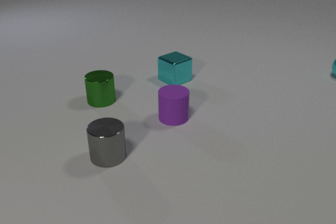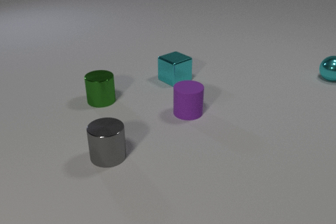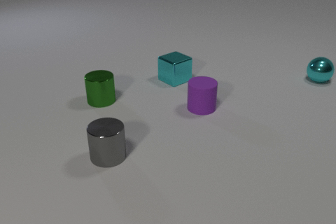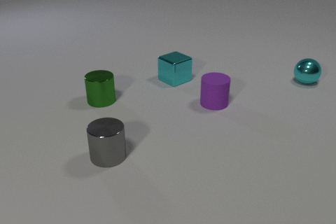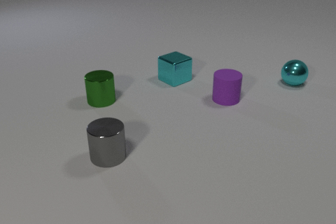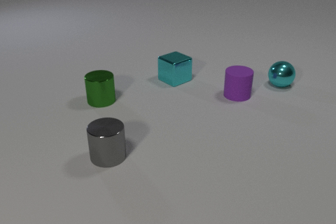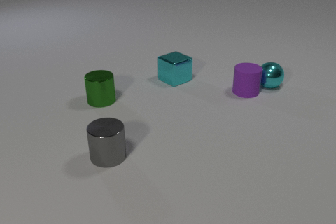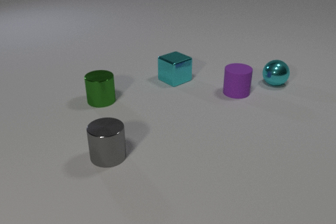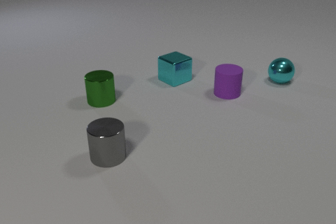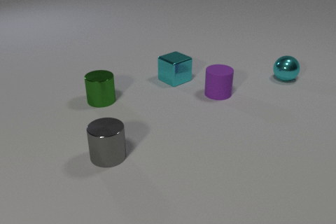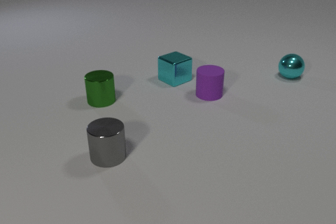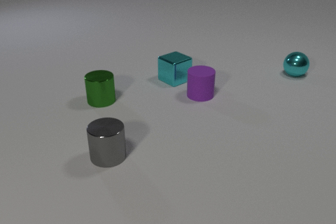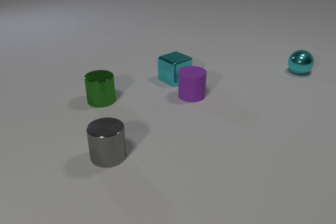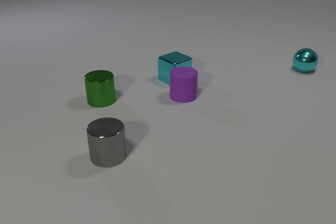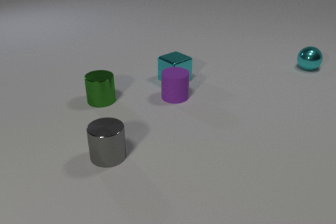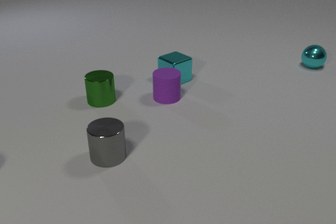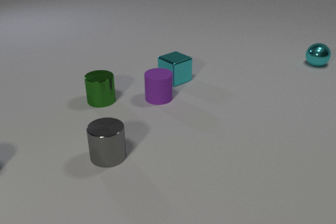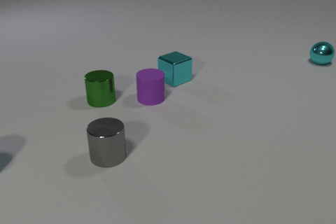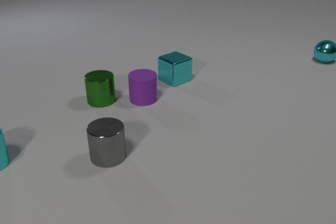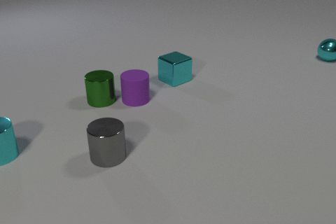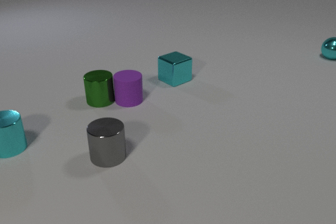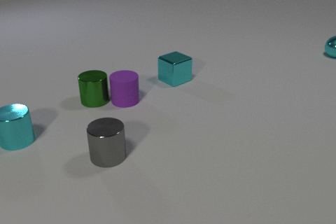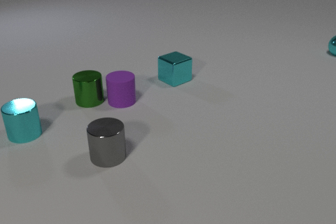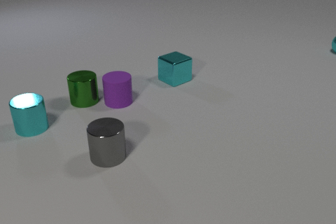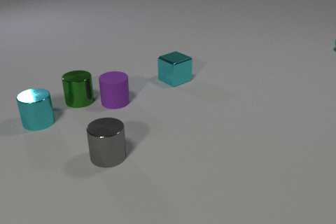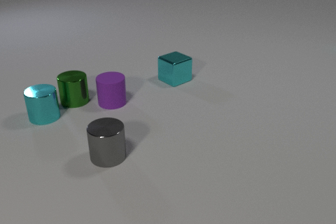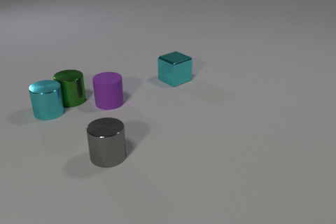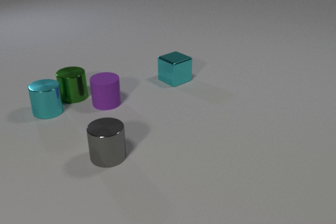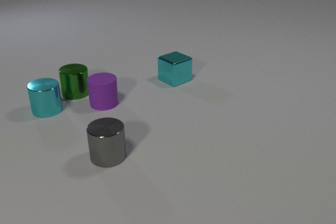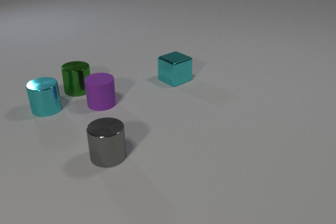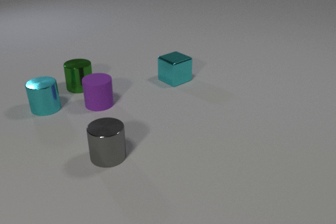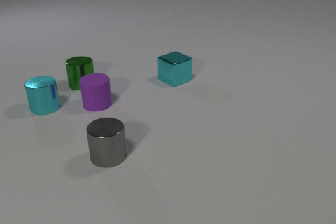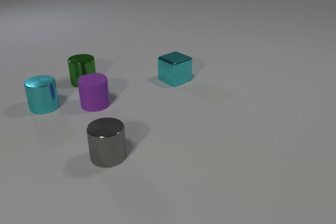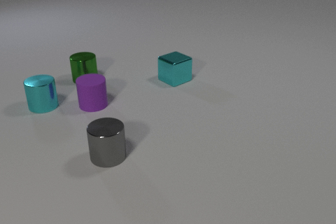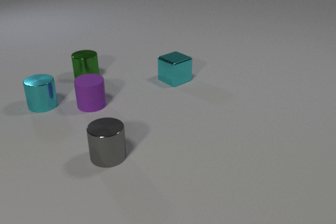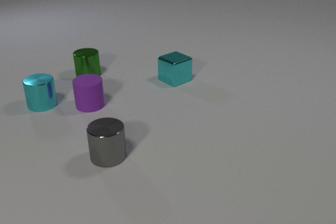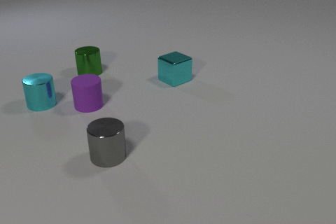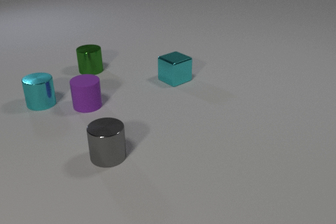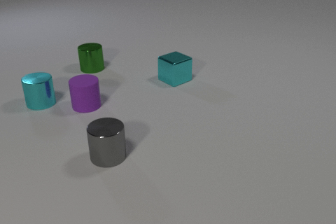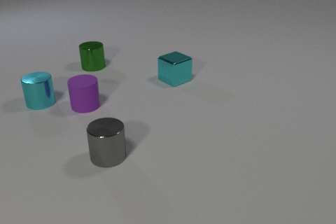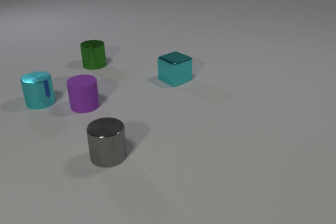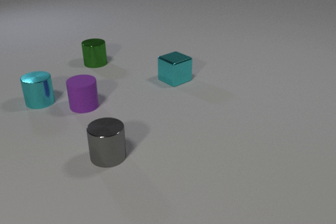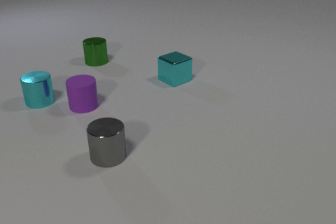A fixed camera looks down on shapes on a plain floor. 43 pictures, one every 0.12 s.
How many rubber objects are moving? 1.
How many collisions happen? 3.
What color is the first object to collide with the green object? purple.
0.00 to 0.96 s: The cyan metal sphere rolls to the left and toward the camera. The purple rubber cylinder slides away from the camera and to the right. The cyan metal sphere and the purple rubber cylinder collide.
0.96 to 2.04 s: The cyan metal sphere rolls away from the camera and to the right. The purple rubber cylinder slides to the left.
2.04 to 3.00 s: The cyan metal sphere rolls away from the camera and to the right, leaves at the right edge. The purple rubber cylinder slides to the left. The green metal cylinder slides to the left. The cyan metal cylinder comes in at the left edge, slides away from the camera and to the right. The purple rubber cylinder and the green metal cylinder collide.
3.00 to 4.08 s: The purple rubber cylinder slides to the left. The green metal cylinder slides away from the camera. The cyan metal cylinder slides away from the camera. The green metal cylinder and the cyan metal cylinder collide.
4.08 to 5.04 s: The purple rubber cylinder slides to the left. The green metal cylinder slides away from the camera. The cyan metal cylinder slides away from the camera.
